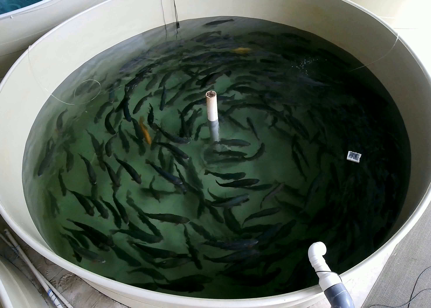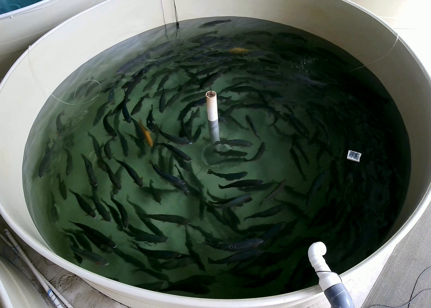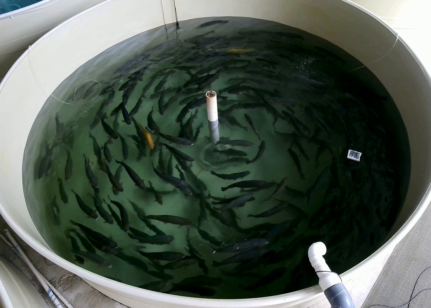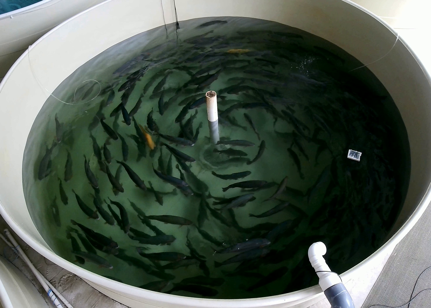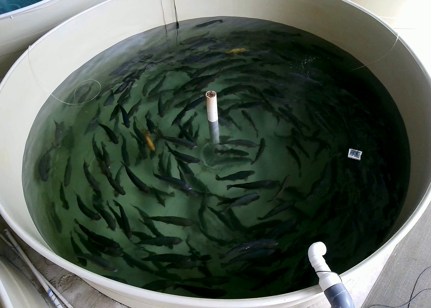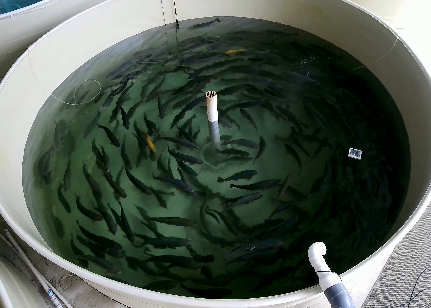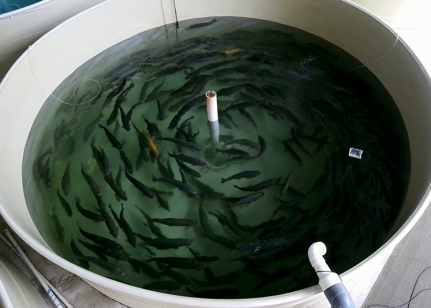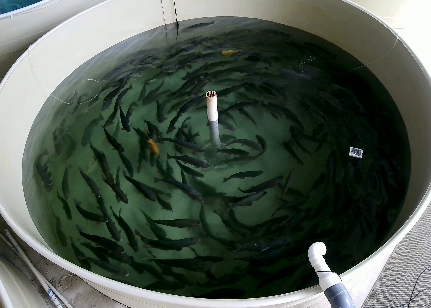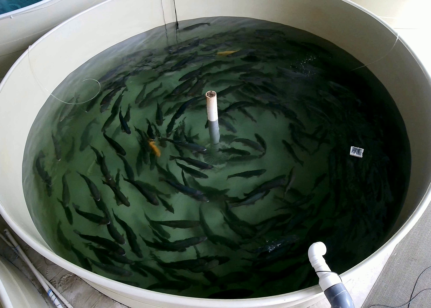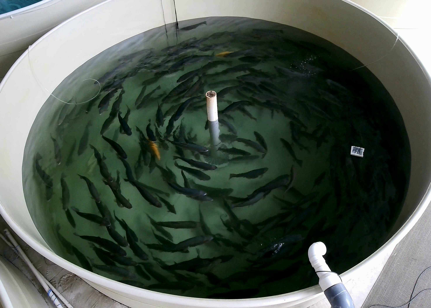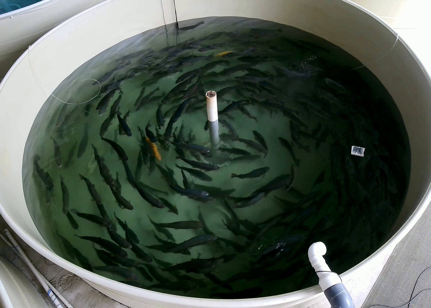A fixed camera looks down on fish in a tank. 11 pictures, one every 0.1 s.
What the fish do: Normal cruising.
